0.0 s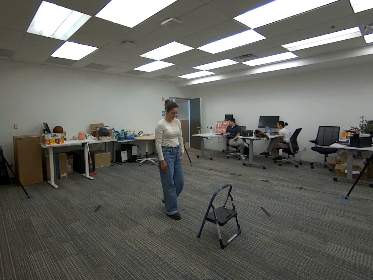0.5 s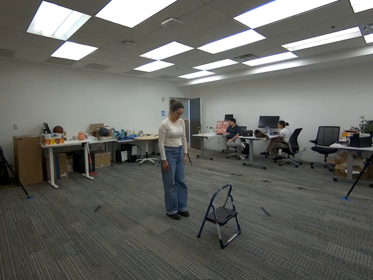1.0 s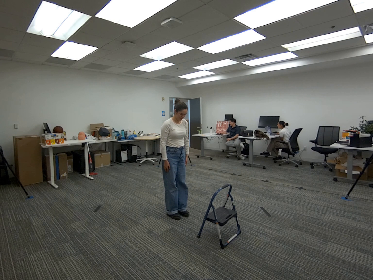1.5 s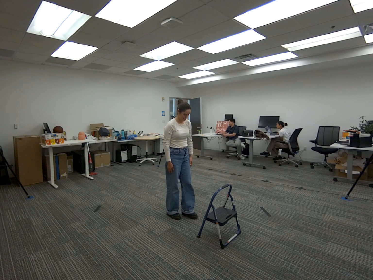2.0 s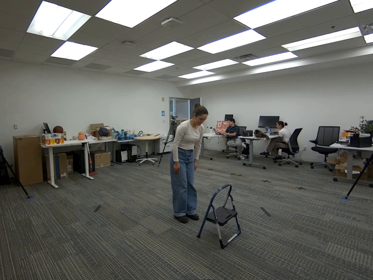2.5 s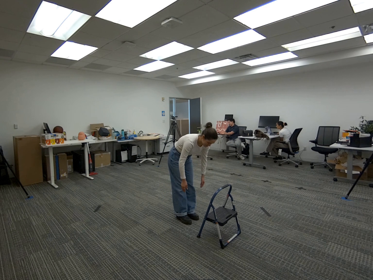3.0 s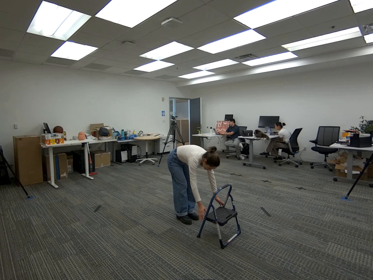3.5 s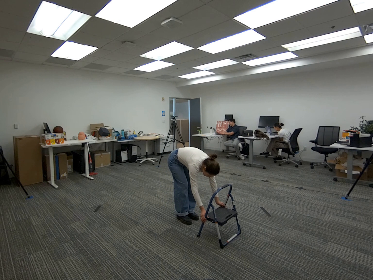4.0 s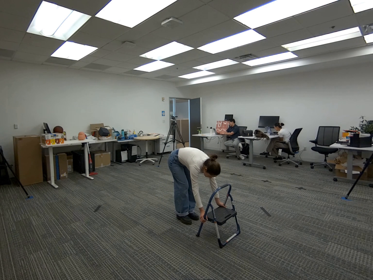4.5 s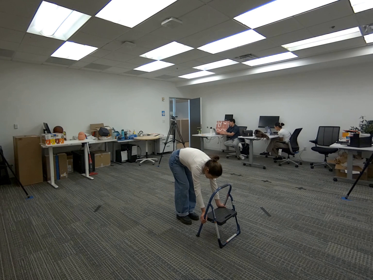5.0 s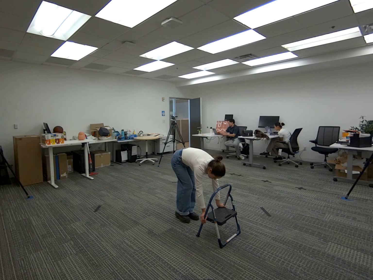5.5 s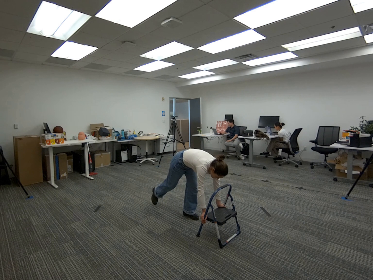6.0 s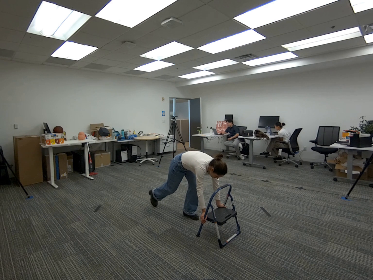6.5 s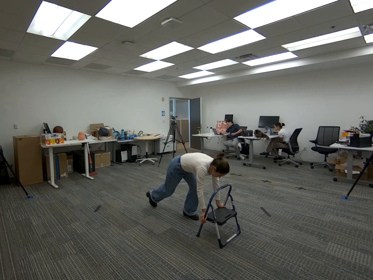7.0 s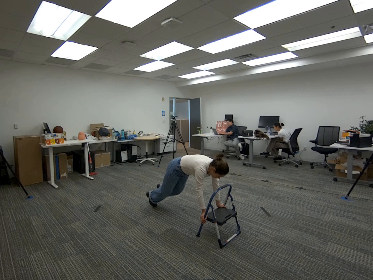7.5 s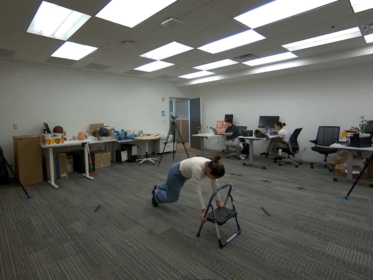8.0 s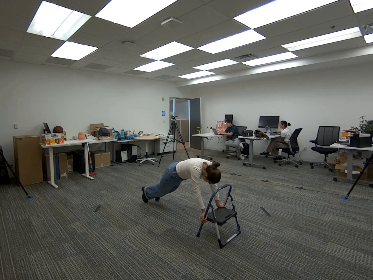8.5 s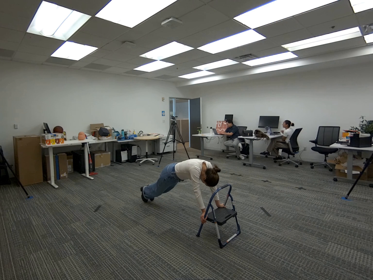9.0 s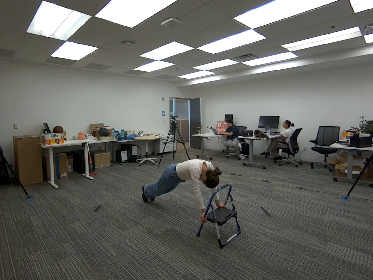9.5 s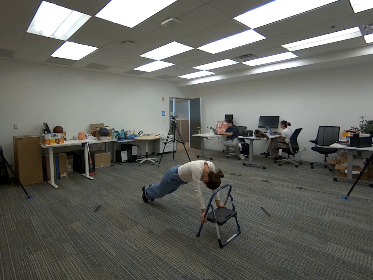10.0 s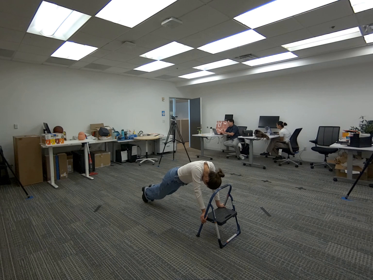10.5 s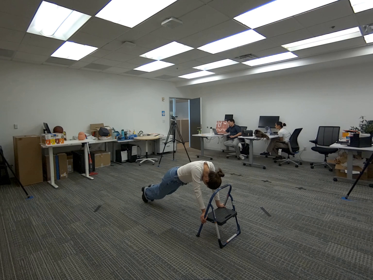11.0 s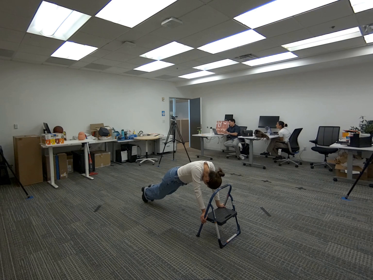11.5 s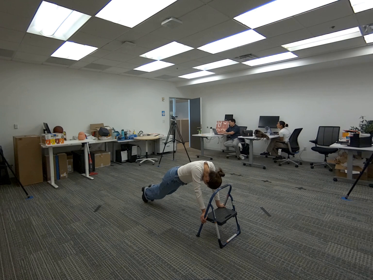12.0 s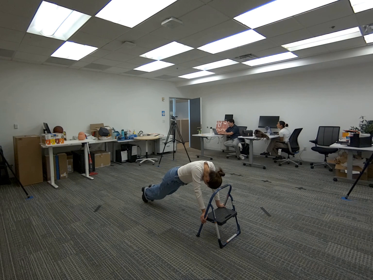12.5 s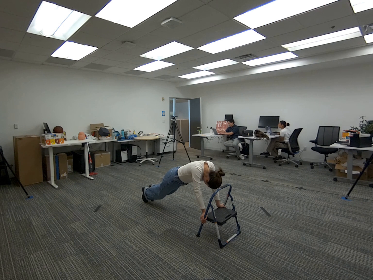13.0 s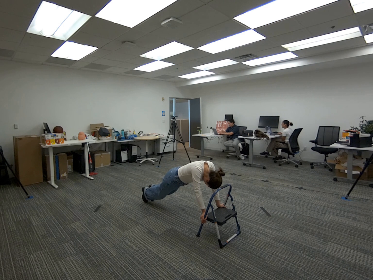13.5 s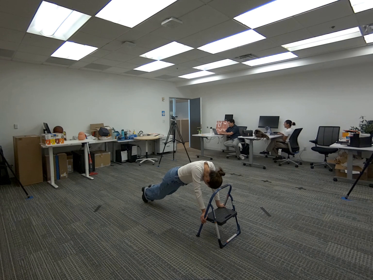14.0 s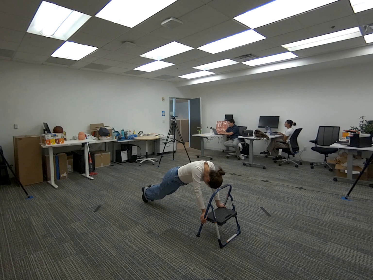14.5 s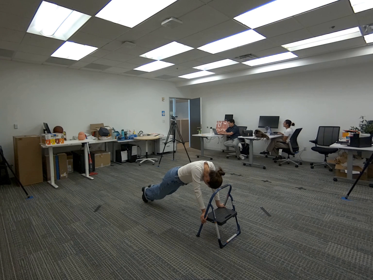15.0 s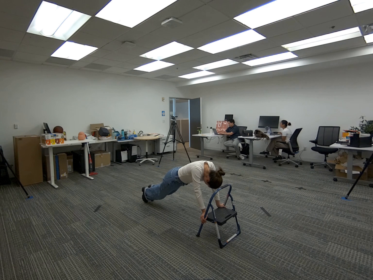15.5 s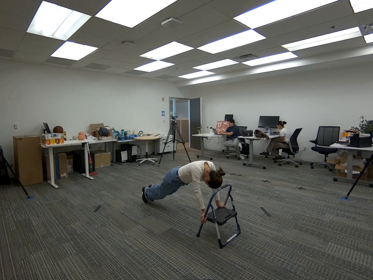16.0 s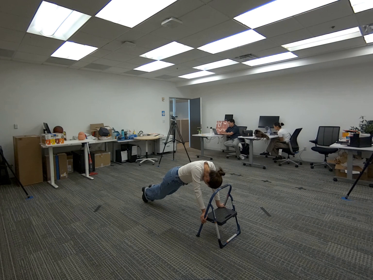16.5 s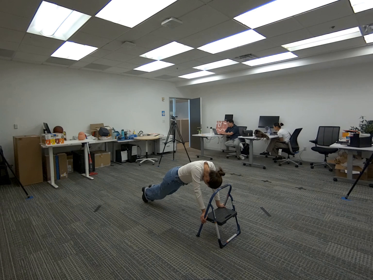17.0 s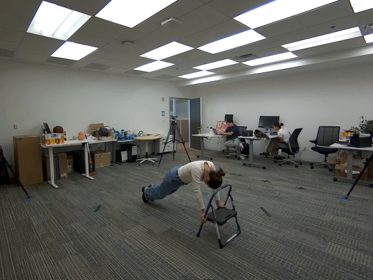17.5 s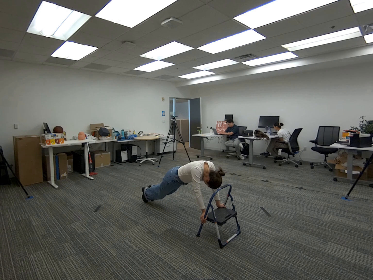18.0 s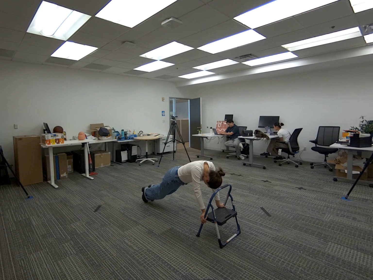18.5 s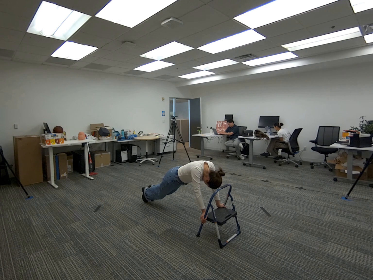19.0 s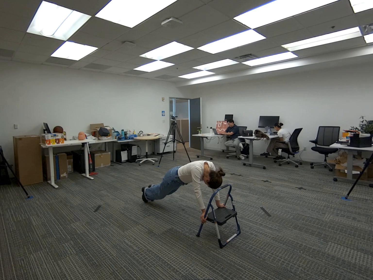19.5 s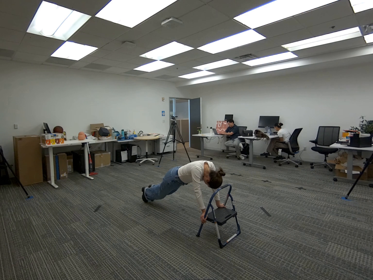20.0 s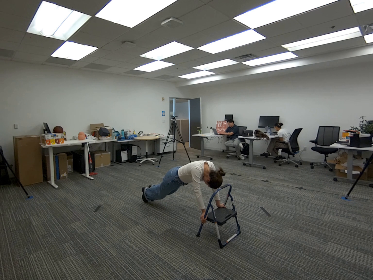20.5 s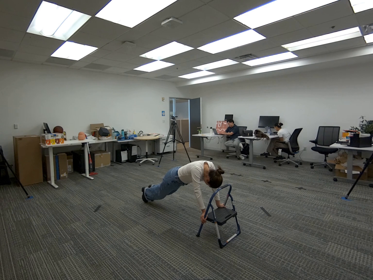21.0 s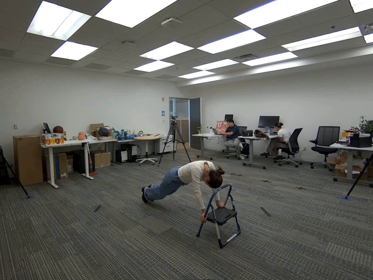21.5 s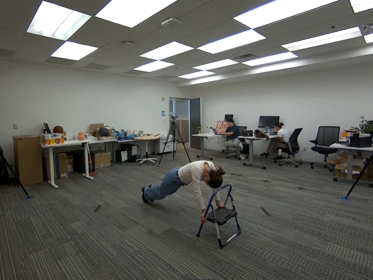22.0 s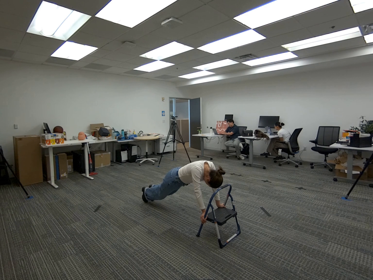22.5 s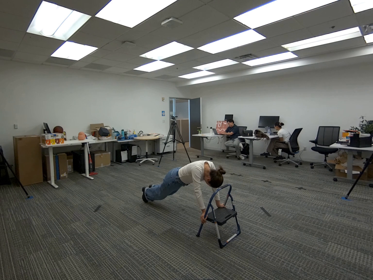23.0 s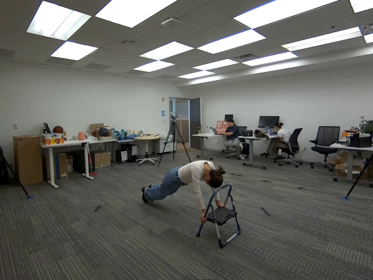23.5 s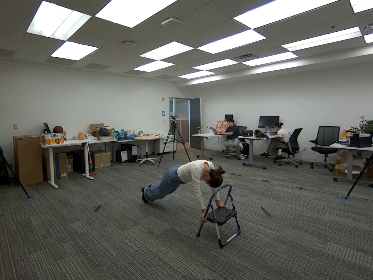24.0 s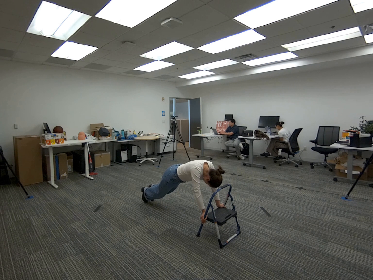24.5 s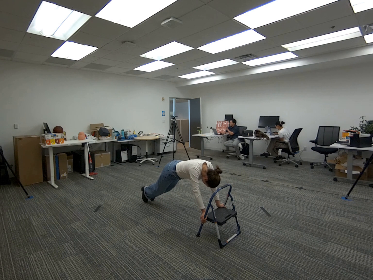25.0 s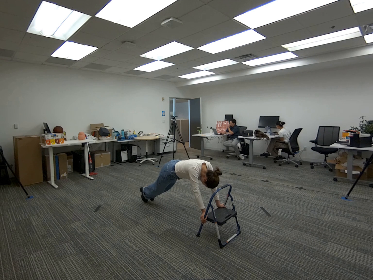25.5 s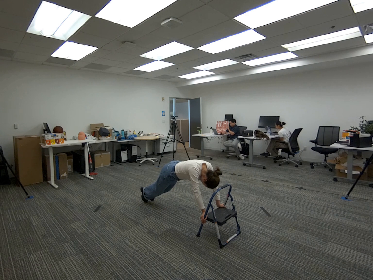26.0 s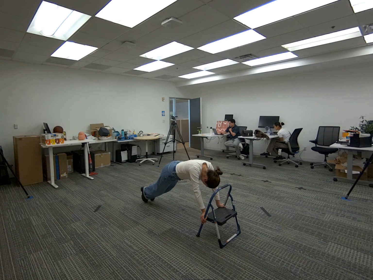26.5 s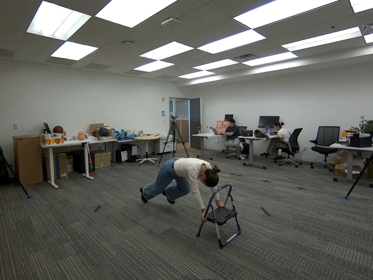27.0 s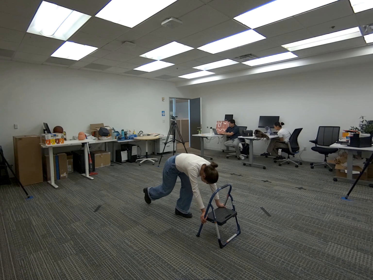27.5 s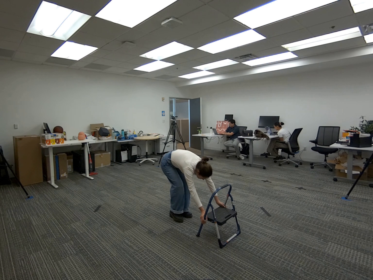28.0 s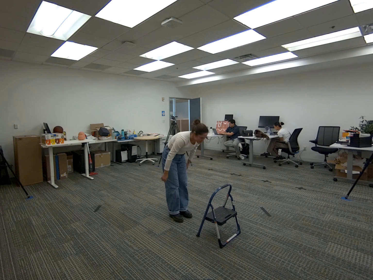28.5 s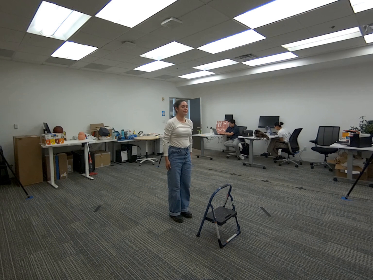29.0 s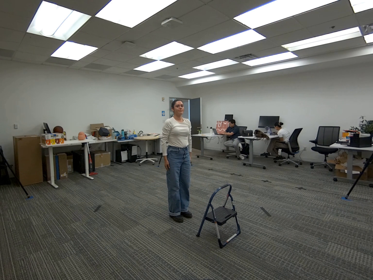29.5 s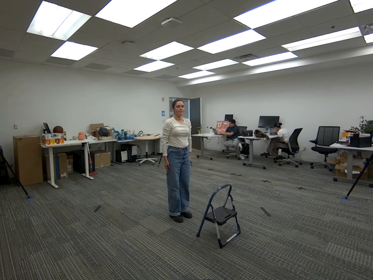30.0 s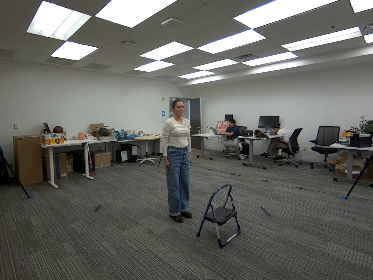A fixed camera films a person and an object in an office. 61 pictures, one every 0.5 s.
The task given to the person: Walk over to the step ladder and hold onto the step ladder as you proceed to do a plank. Hold the plank for ~10 sec.
